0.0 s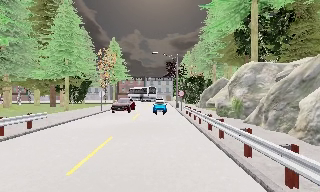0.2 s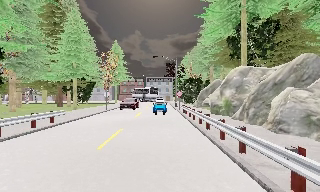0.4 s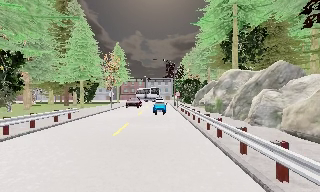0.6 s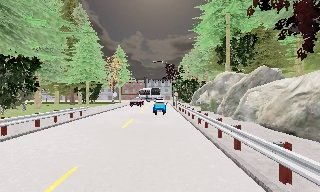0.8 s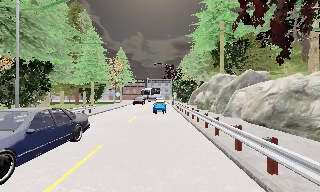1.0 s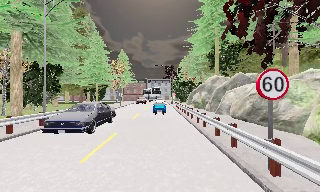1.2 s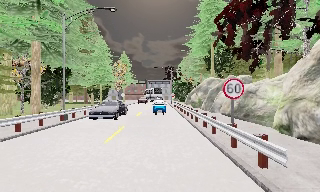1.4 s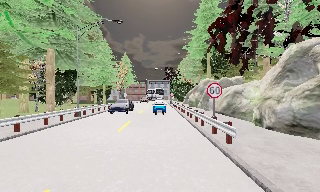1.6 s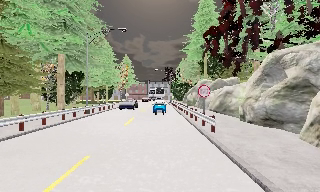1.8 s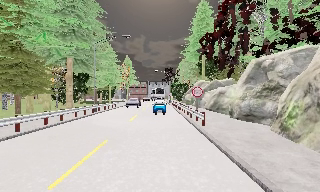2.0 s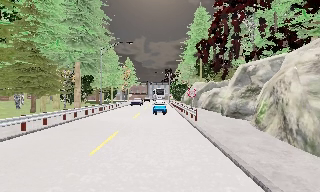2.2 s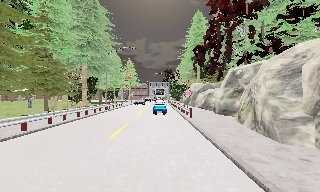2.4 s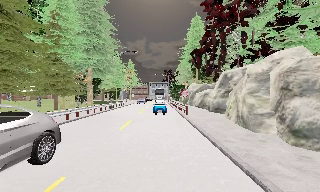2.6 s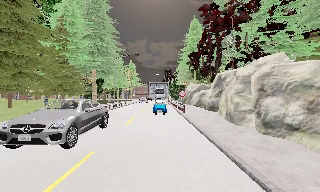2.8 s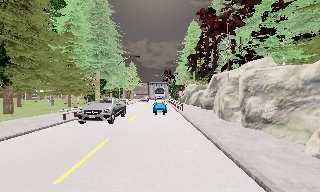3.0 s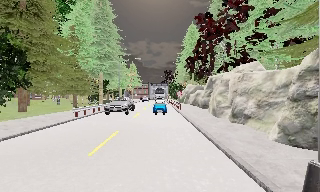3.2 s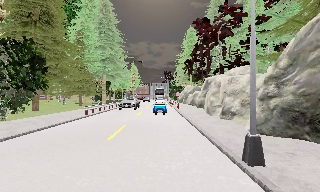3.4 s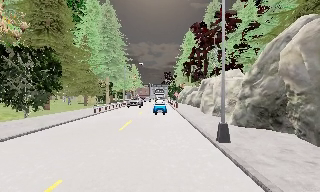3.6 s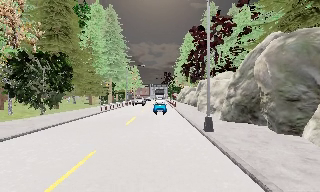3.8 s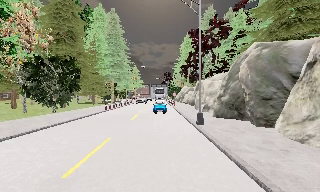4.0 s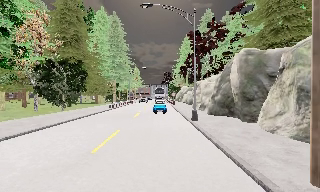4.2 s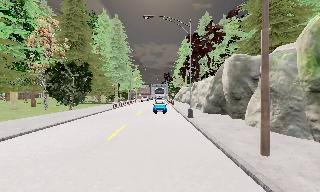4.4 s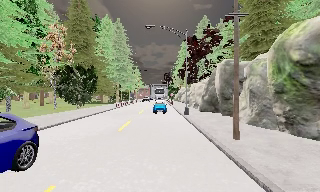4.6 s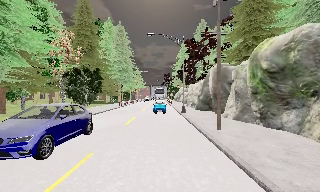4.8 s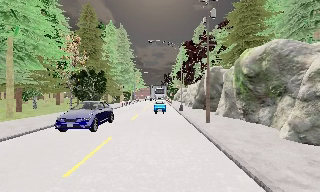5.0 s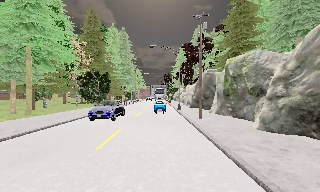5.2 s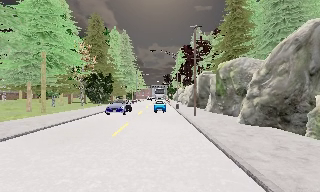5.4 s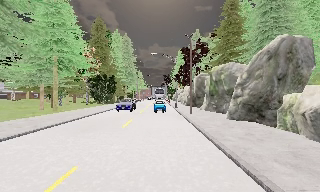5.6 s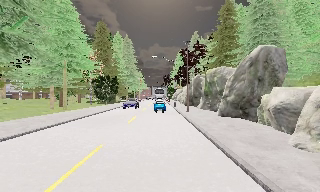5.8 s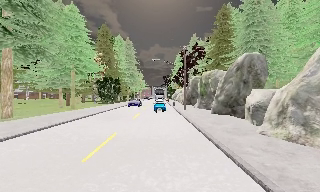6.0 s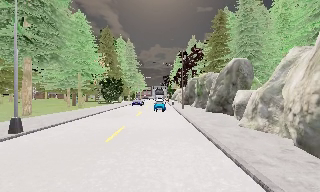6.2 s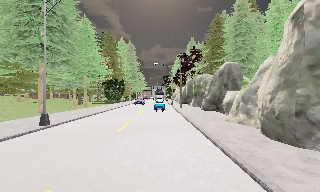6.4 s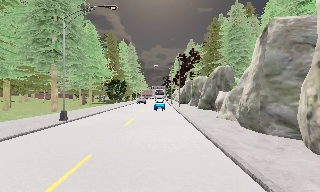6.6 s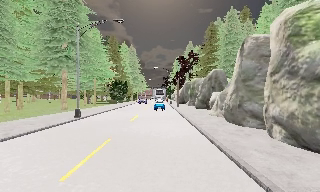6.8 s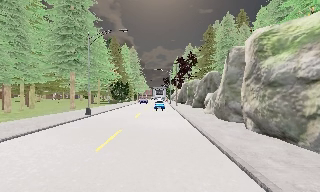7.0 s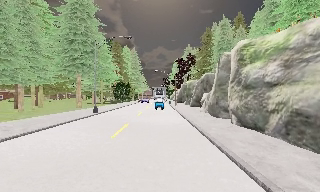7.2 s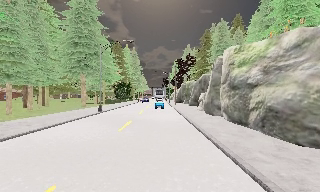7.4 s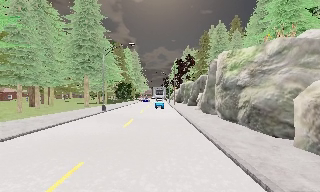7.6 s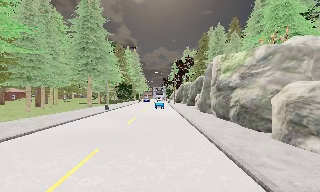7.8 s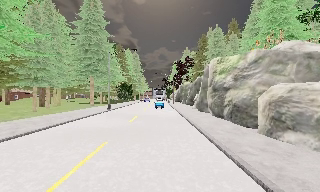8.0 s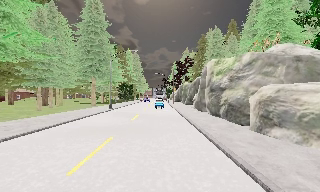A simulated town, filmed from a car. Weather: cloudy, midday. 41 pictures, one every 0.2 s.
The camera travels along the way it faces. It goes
backward.
0.0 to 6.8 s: The camera travels backward, about 60 m, so what stands in front gets smaller.
6.8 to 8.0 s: The camera travels backward, about 7 m, so what stands in front gets smaller. It loses speed.
The film runs backward here.
